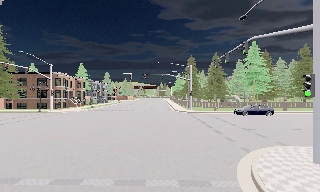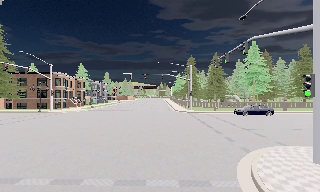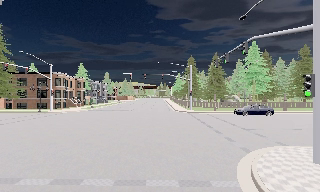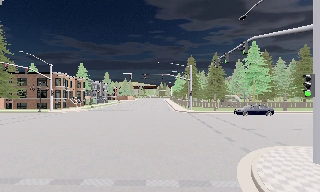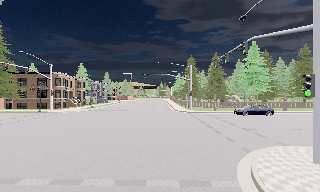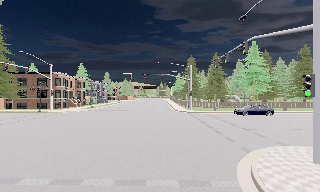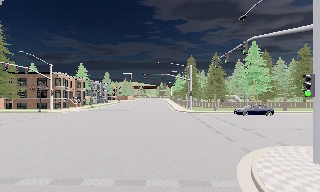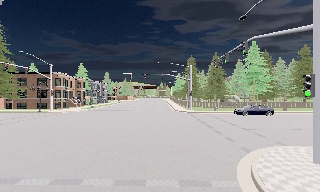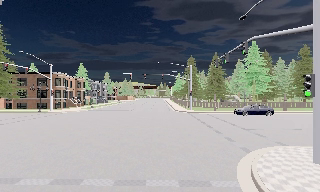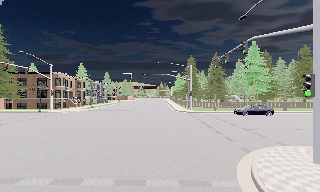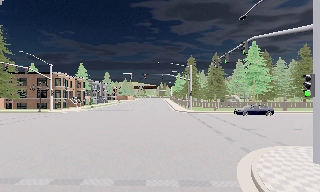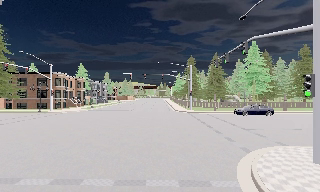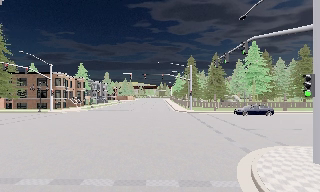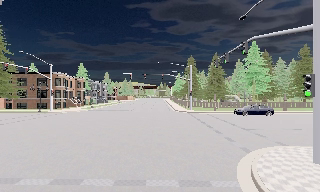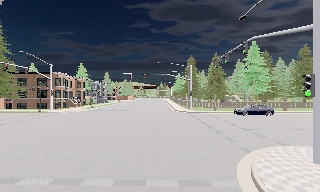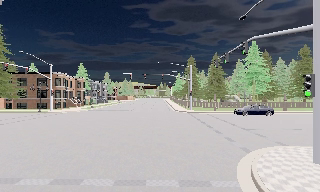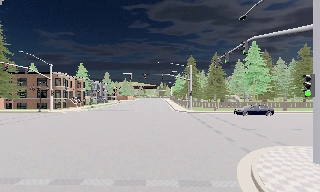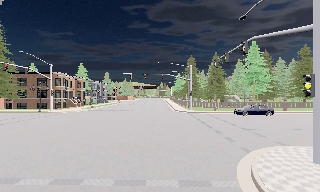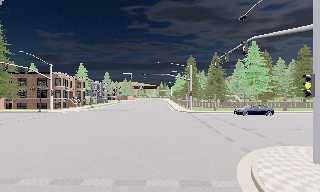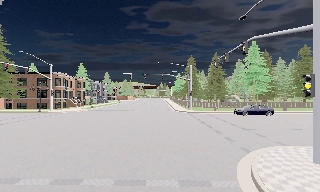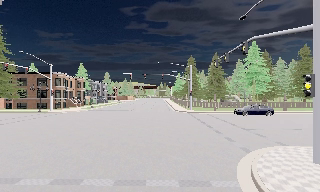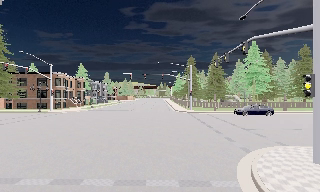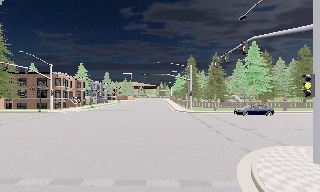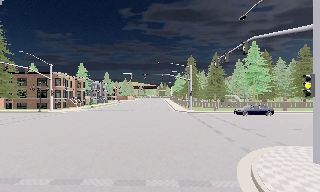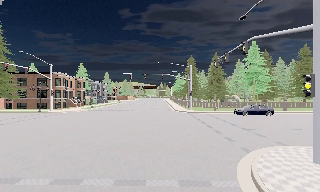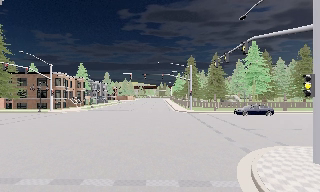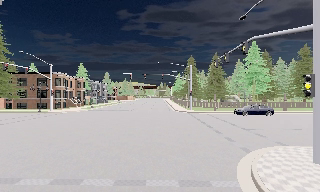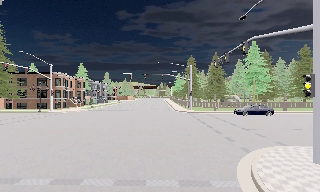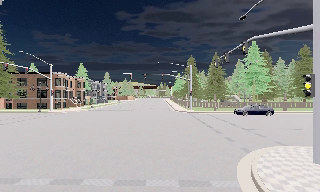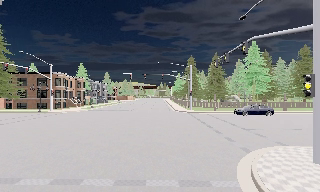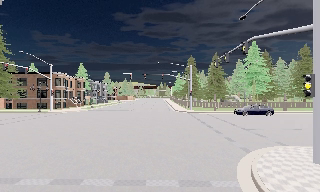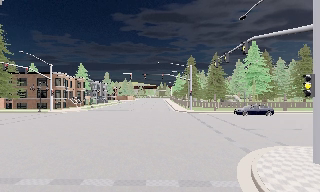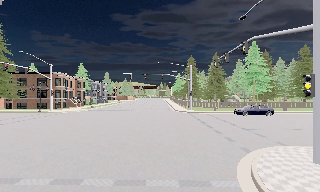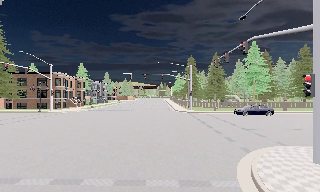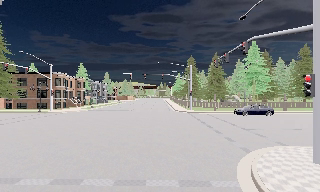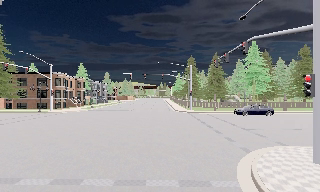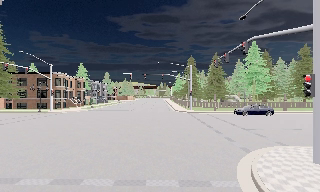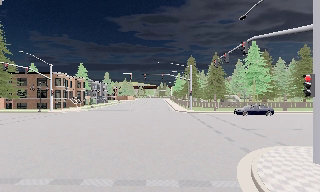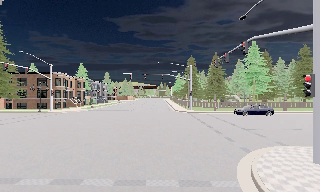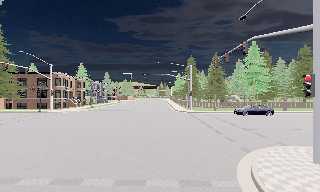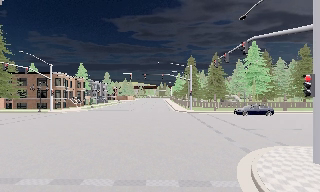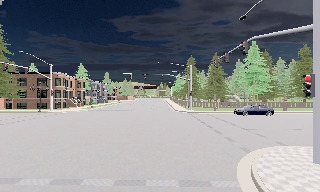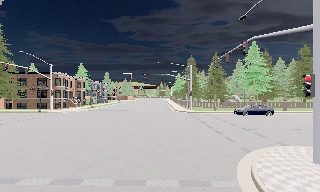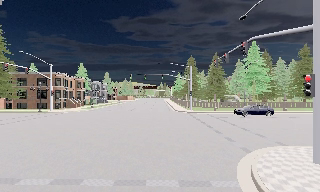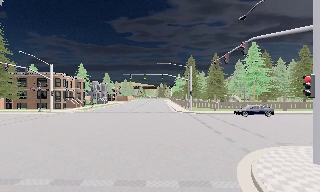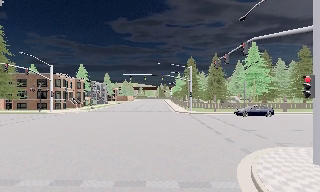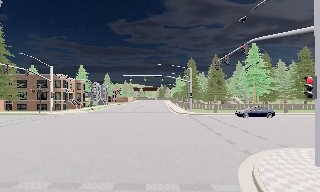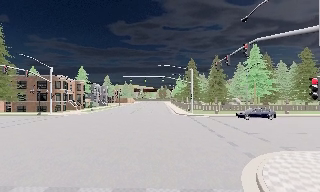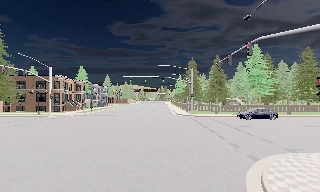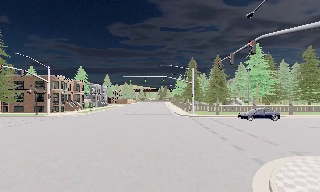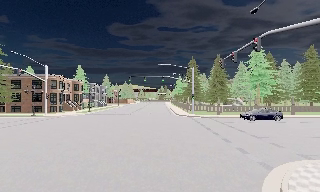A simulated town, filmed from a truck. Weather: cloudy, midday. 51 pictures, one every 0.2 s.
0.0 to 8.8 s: The camera keeps its place and its aim.
8.8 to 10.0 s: The camera travels forward, about 1.5 m, so what stands in front looms larger. It gains speed.
The film runs forward here.
